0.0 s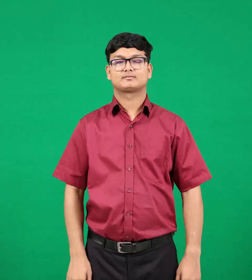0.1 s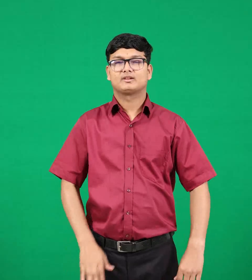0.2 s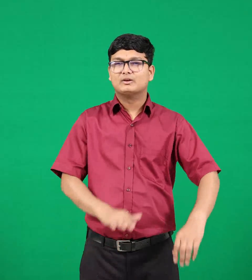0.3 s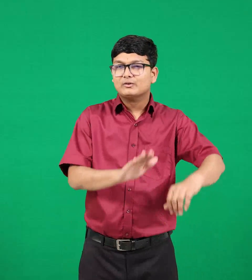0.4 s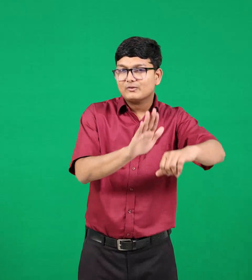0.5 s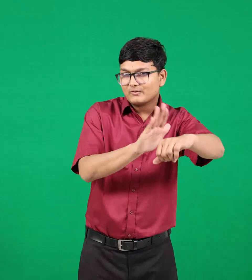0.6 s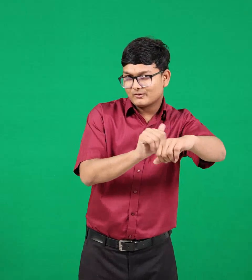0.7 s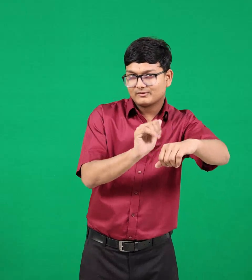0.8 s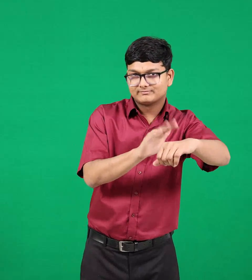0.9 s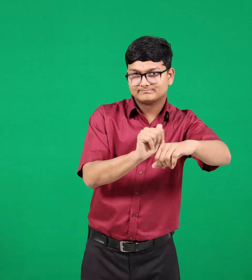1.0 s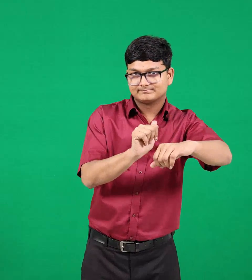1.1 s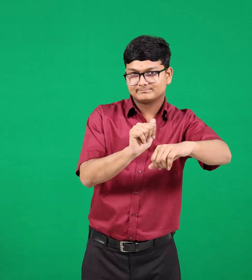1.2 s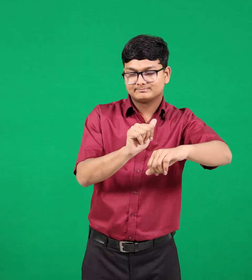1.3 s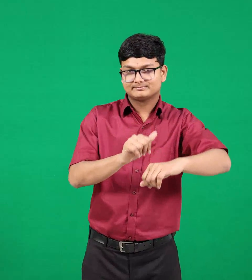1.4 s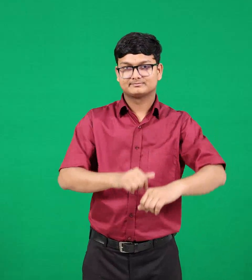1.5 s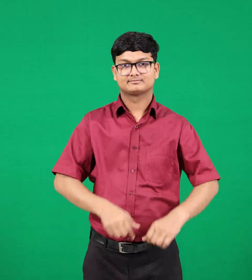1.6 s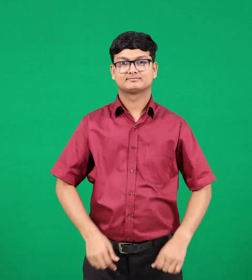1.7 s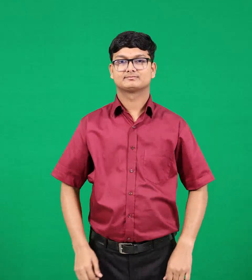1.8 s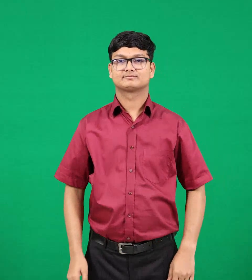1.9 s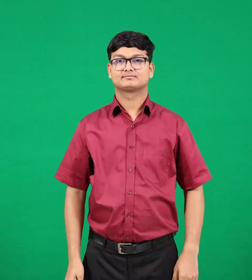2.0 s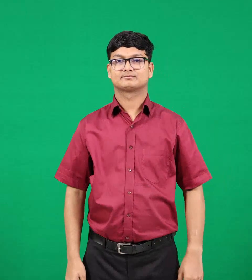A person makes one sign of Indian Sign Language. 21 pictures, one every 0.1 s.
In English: call
